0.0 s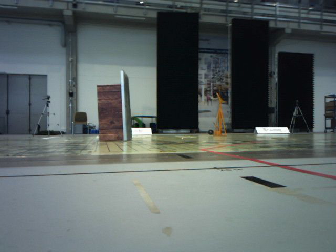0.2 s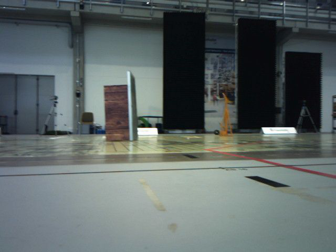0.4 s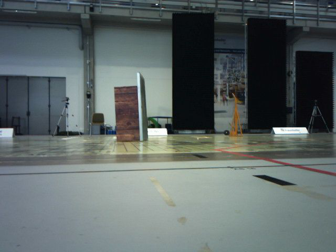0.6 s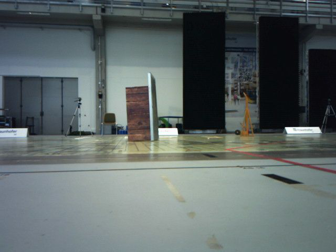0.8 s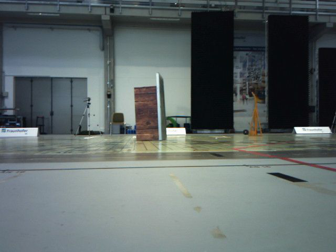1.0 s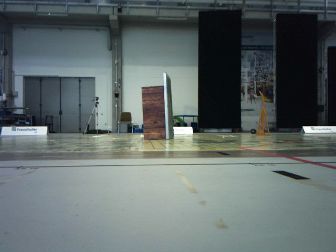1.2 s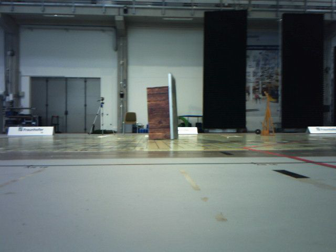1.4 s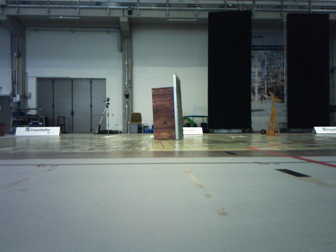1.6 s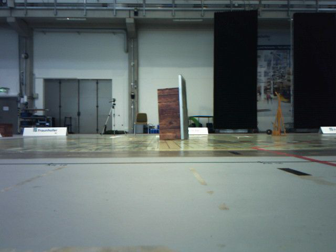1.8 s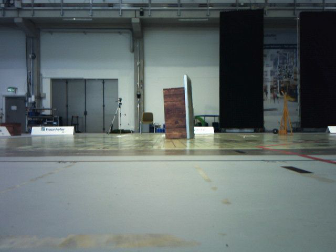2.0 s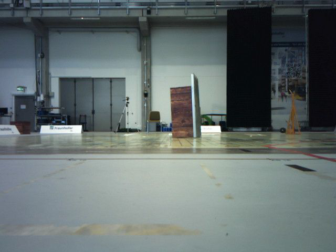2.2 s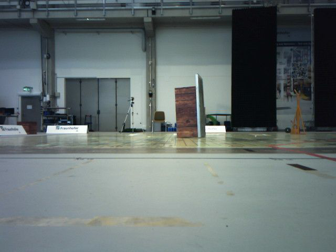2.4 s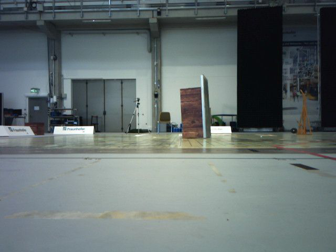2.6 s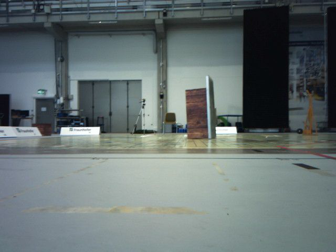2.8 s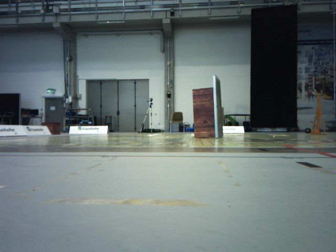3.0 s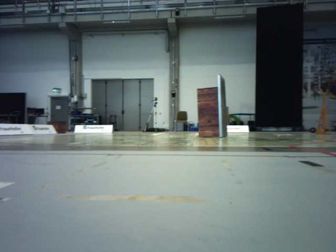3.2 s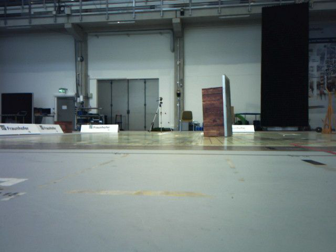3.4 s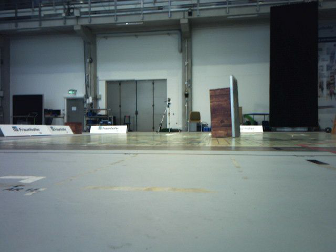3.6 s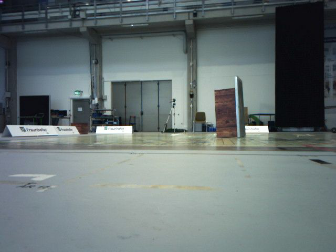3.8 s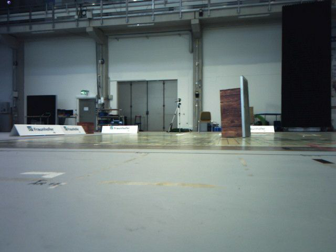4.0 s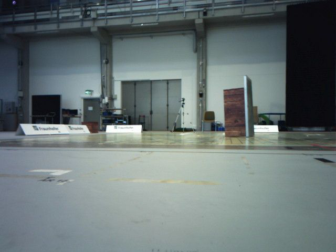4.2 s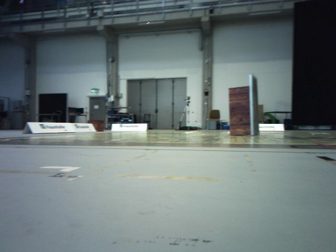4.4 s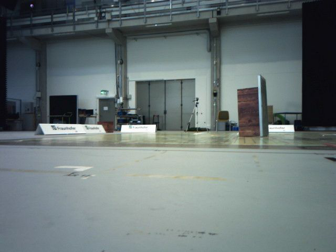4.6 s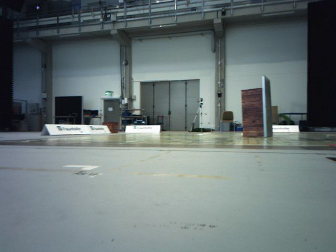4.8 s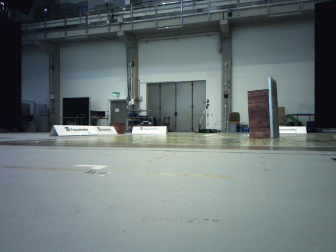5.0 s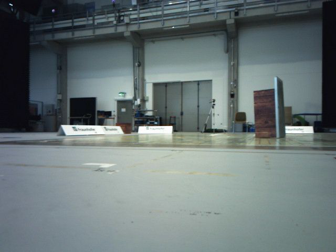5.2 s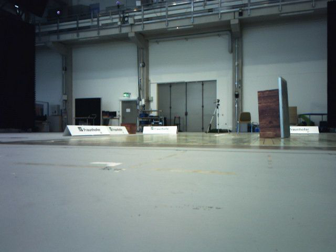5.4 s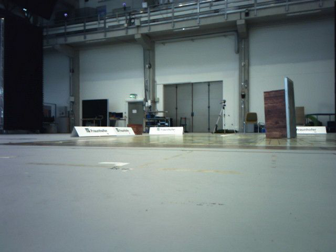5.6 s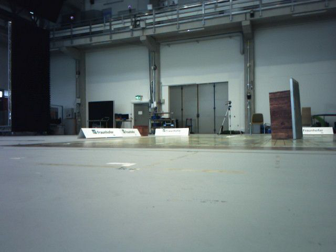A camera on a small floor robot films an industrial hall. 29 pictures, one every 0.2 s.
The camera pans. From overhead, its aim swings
counterclockwise.
The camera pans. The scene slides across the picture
to the right.
0.0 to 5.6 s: The camera swings to its left by about 35 degrees, and the scene slides to the right. It travels backward, about 1 m.
The film runs backward here.
